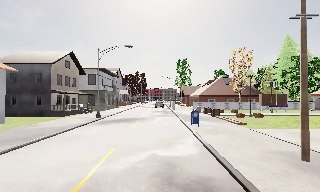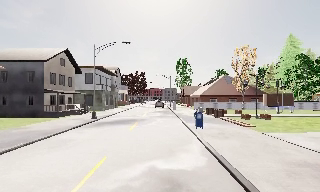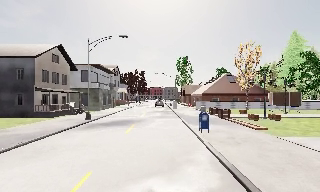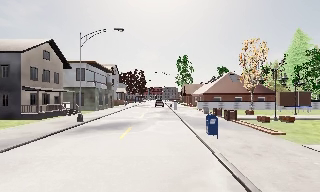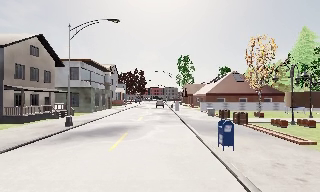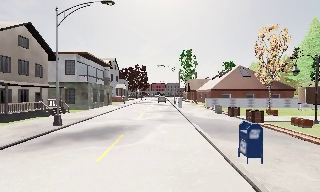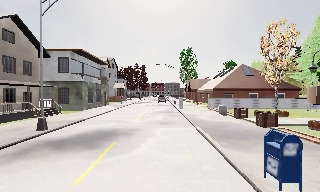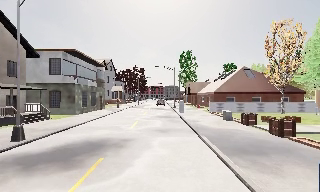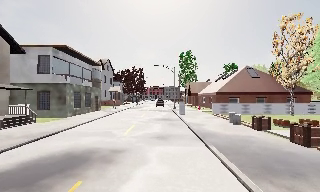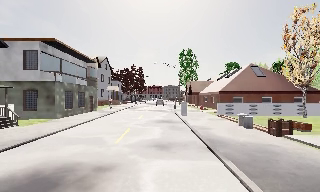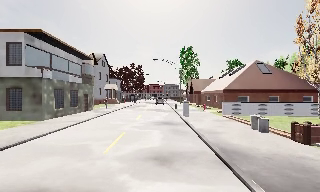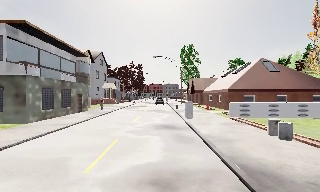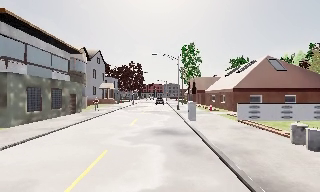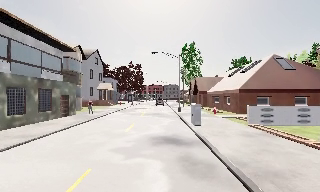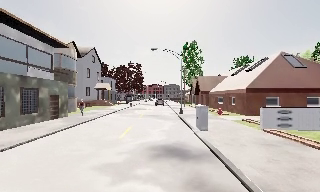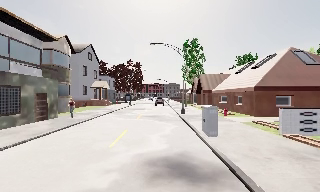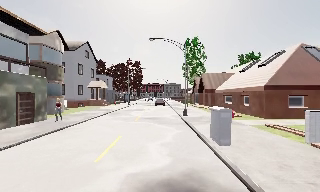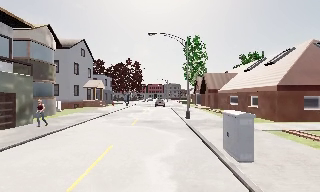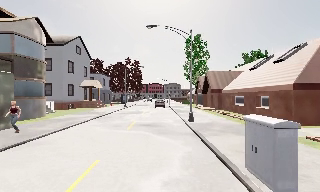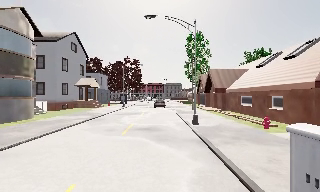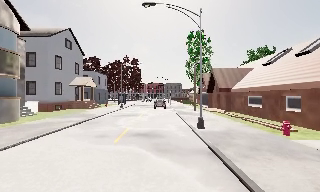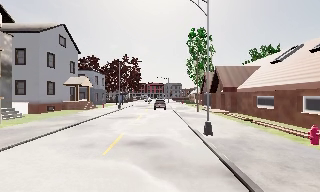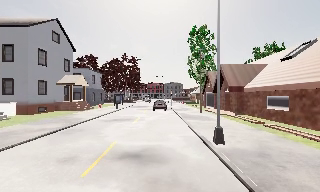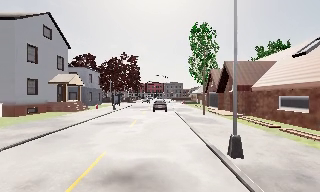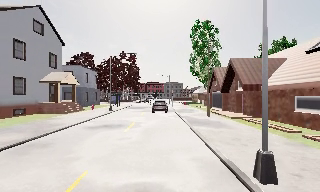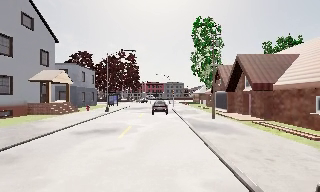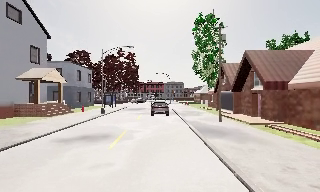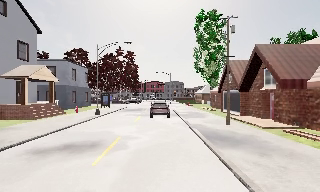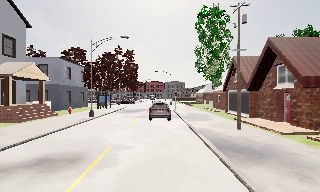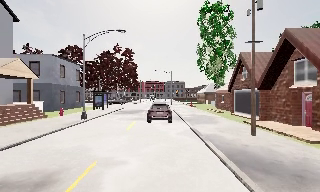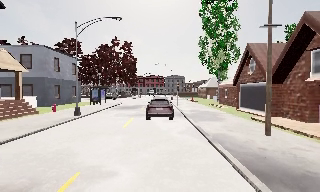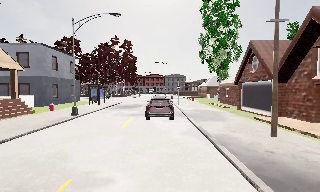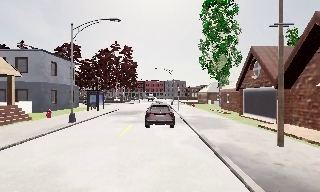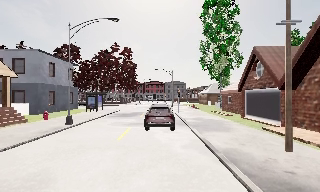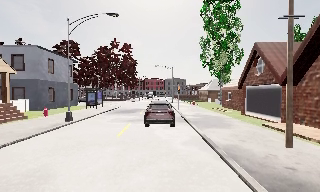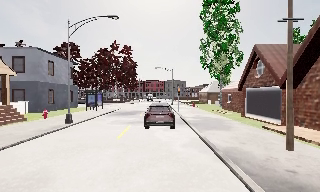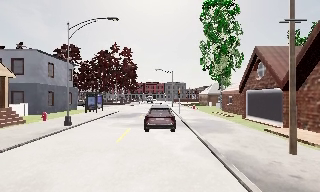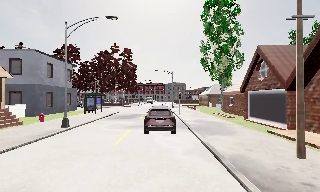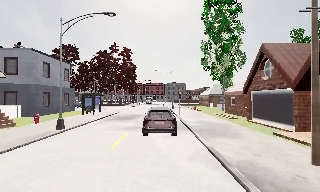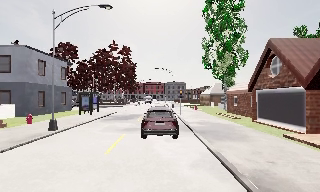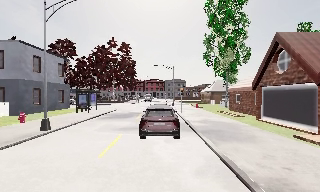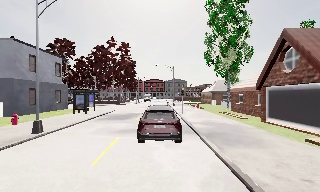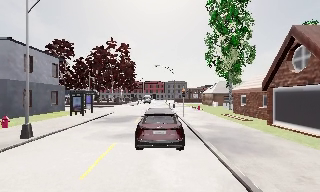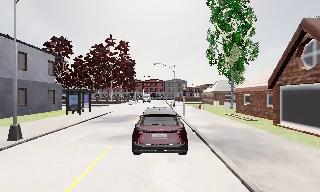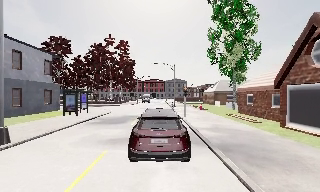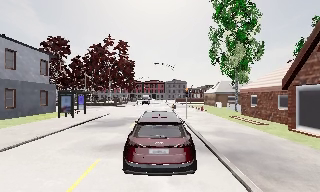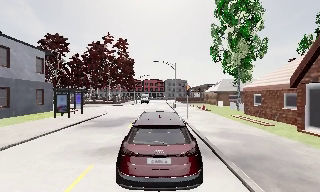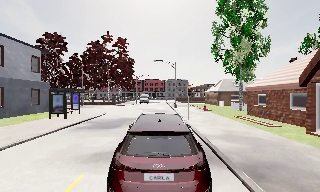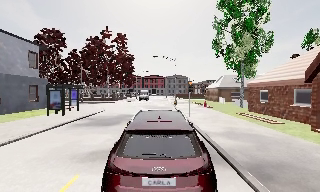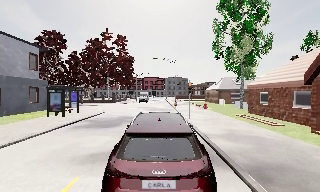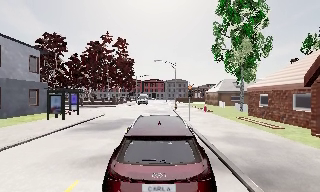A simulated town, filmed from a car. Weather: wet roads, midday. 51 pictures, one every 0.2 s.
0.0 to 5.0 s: The camera travels forward, about 35 m, so what stands in front looms larger.
5.0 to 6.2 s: The camera travels forward, about 8 m, so what stands in front looms larger. It loses speed.
6.2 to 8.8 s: The camera travels forward, about 6 m, so what stands in front looms larger. It gains speed.
8.8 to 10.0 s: The camera travels forward, about 2 m, so what stands in front looms larger. It loses speed.
The film runs forward here.
